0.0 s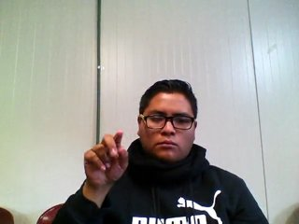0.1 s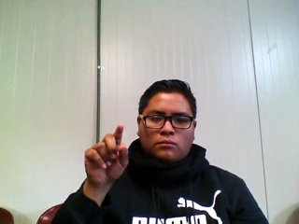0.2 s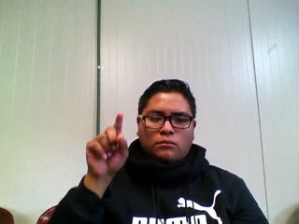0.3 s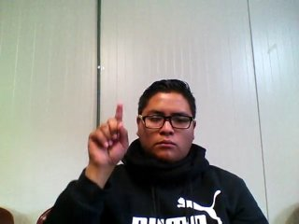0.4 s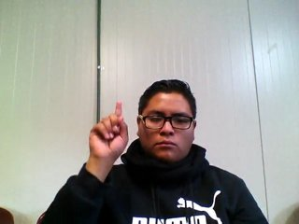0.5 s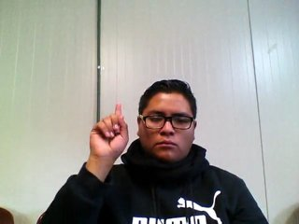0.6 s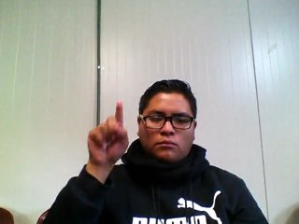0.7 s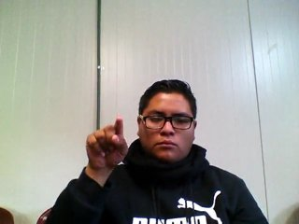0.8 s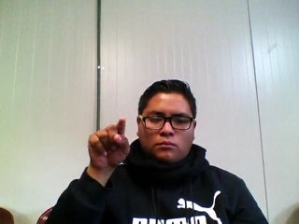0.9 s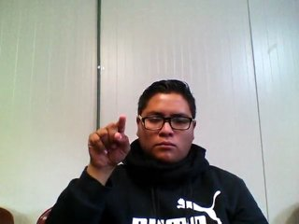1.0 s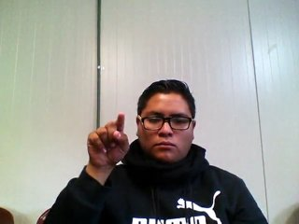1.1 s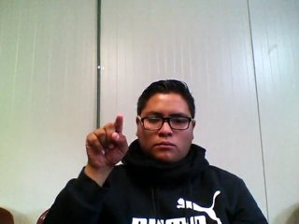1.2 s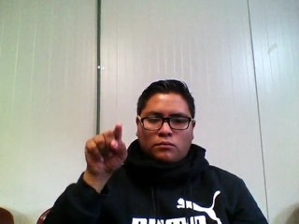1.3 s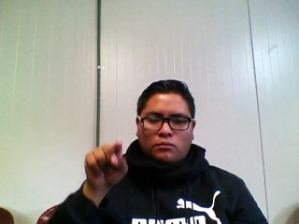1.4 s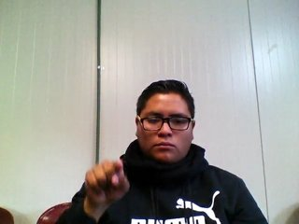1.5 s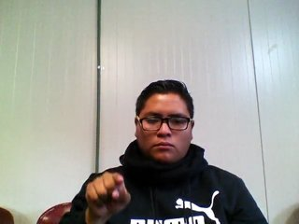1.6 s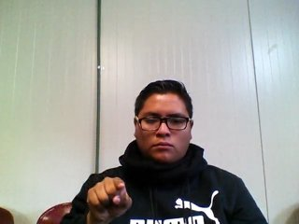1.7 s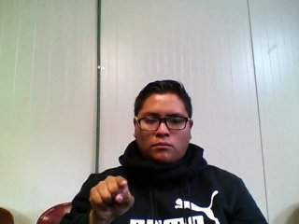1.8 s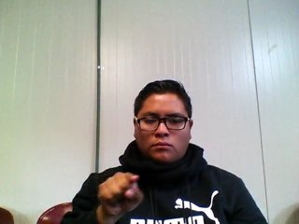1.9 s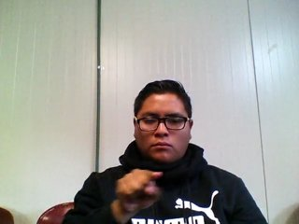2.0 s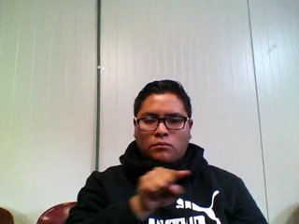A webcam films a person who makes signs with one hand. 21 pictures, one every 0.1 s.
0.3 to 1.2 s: Click with one finger.
1.3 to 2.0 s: Pointing with one finger.
